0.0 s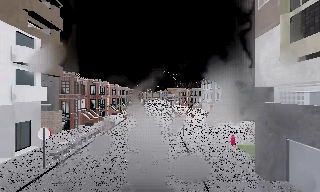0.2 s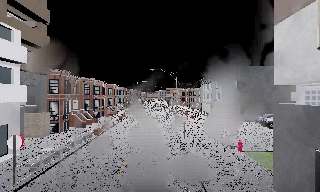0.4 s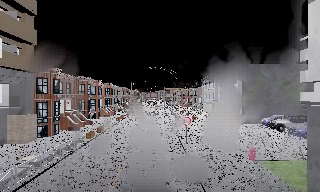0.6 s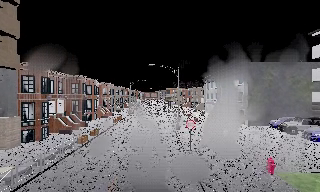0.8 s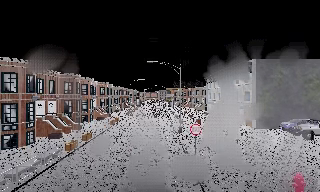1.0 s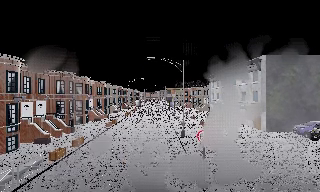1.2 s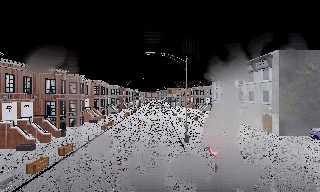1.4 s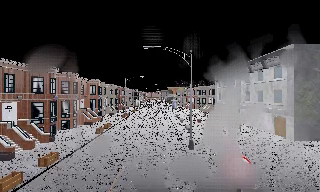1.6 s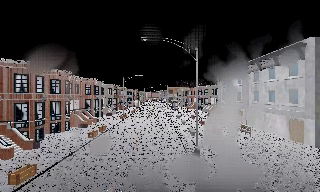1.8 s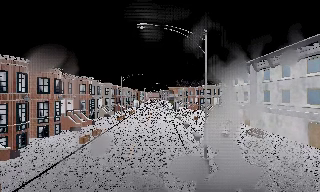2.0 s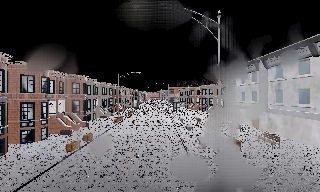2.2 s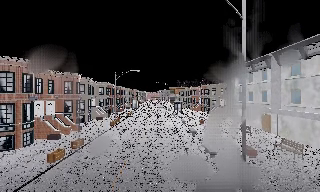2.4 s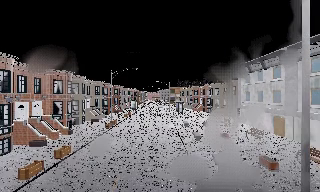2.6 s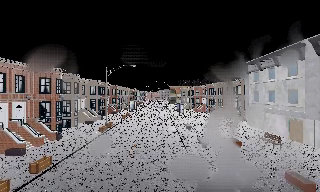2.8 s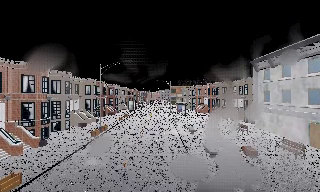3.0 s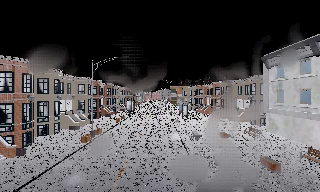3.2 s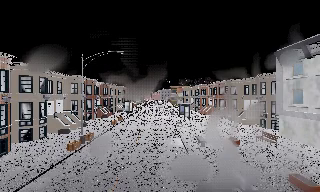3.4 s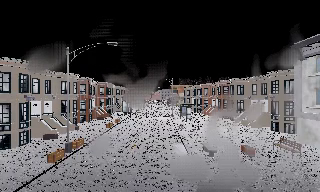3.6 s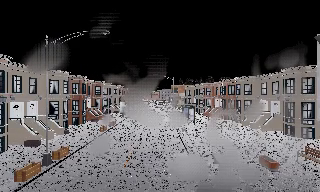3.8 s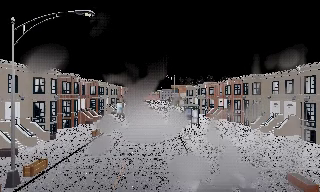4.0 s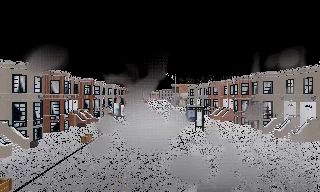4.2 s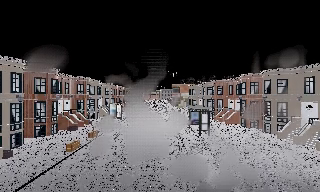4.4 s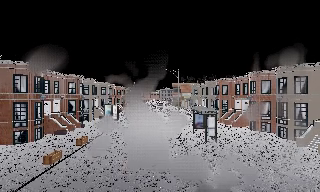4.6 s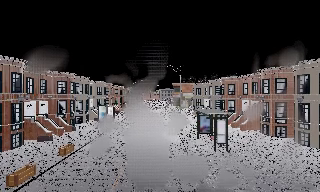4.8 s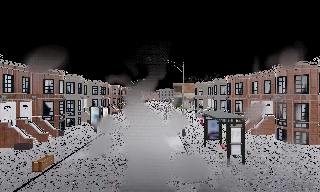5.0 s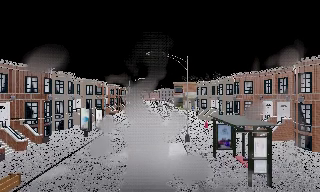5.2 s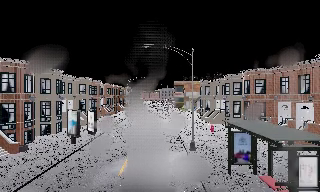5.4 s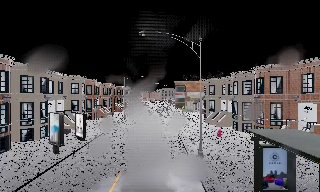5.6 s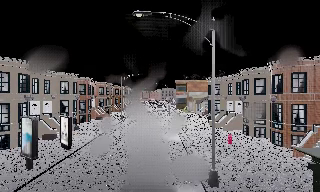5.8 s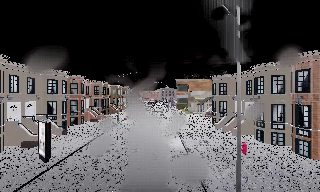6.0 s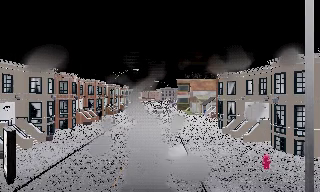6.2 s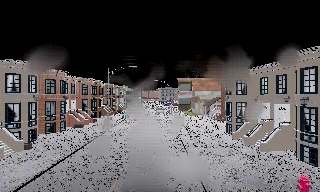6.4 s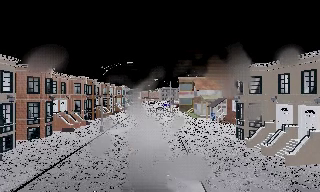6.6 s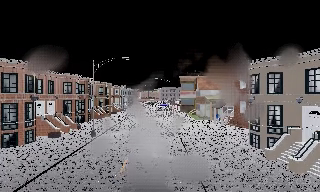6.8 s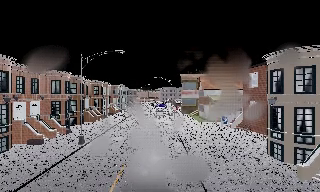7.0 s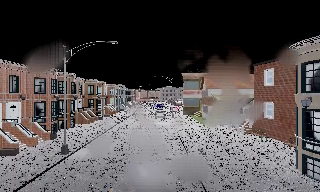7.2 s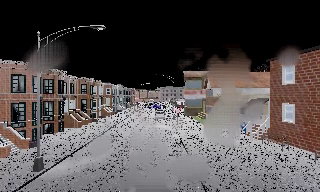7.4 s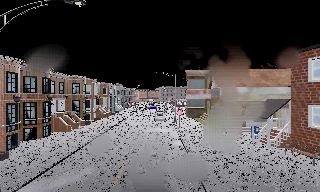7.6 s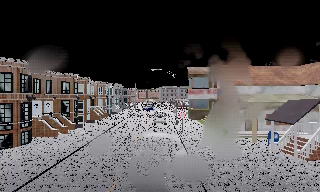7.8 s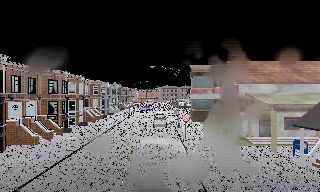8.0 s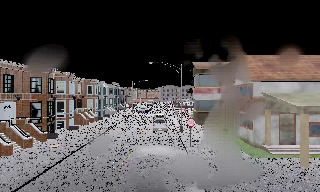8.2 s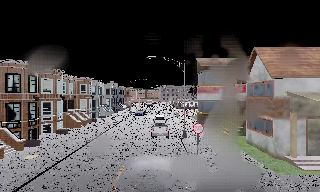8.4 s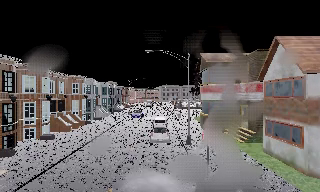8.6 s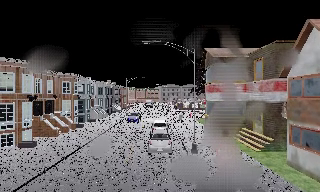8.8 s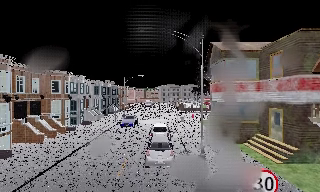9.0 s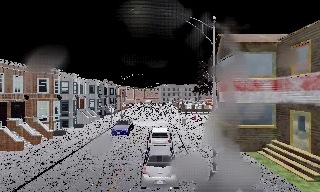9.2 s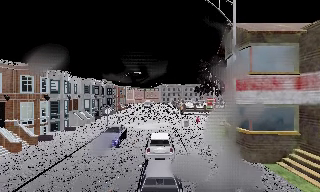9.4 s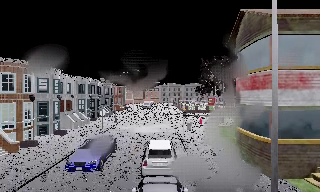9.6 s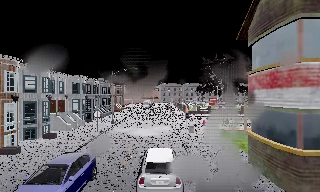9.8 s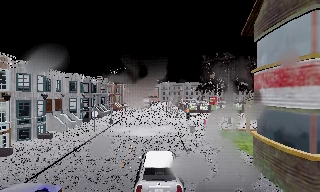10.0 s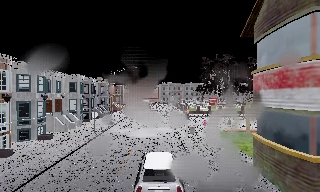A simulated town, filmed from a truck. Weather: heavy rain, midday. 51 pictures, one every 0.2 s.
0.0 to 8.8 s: The camera travels forward, about 90 m, so what stands in front looms larger.
8.8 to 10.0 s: The camera travels forward, about 8 m, so what stands in front looms larger. It loses speed.
The film runs forward here.
